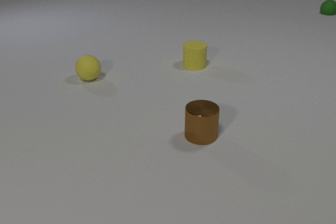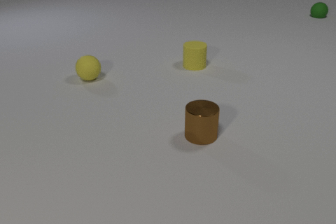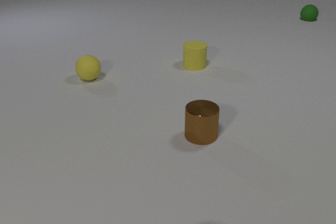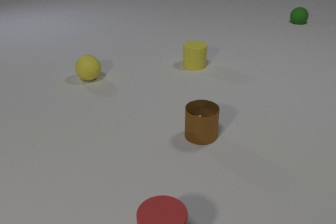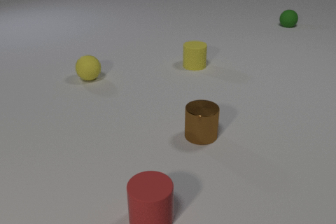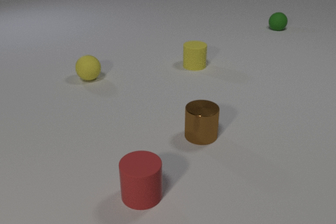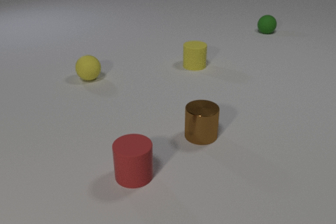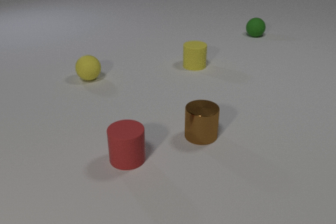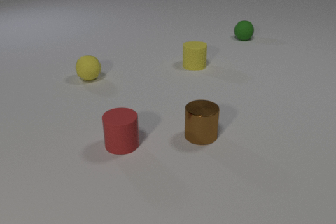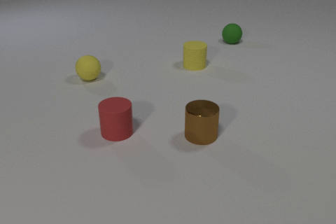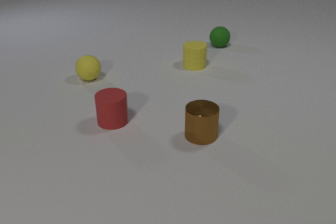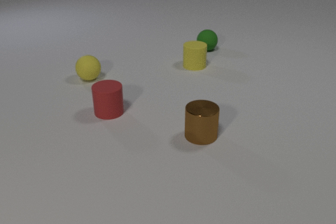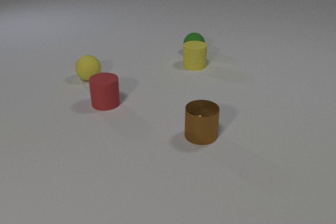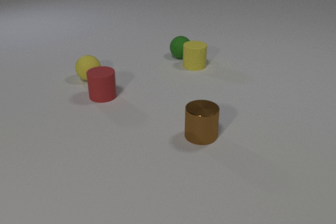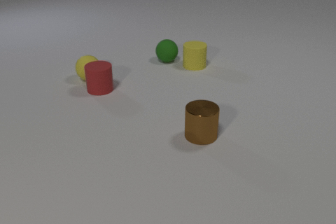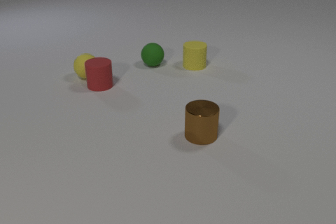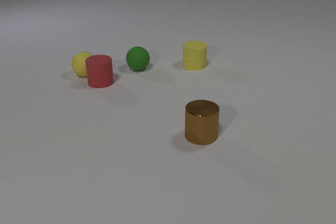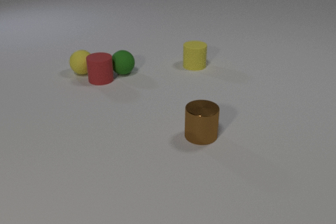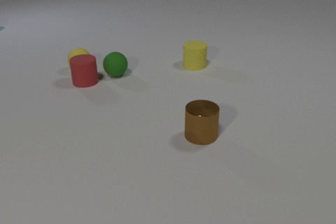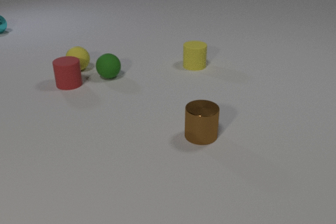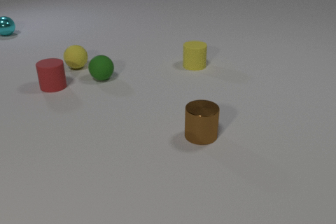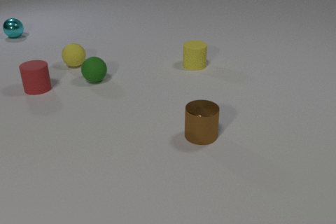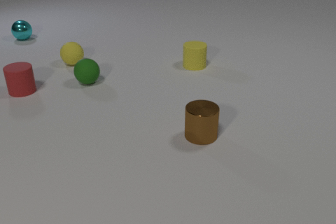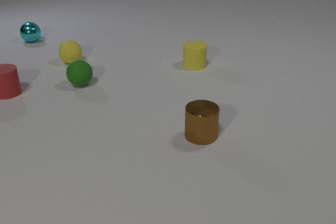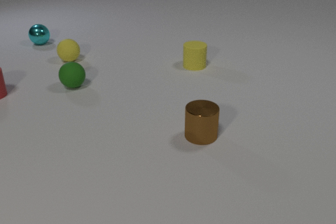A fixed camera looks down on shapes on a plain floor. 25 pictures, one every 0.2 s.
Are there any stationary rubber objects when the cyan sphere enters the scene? yes.
What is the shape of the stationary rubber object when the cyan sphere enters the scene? cylinder.
What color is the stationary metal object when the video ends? brown.
0.0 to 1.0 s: The red rubber cylinder comes in at the bottom edge, slides away from the camera. The green rubber sphere rolls toward the camera and to the left.
1.0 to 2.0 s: The red rubber cylinder slides away from the camera. The green rubber sphere rolls toward the camera and to the left.
2.0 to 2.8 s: The red rubber cylinder slides away from the camera. The green rubber sphere rolls to the left and toward the camera.
2.8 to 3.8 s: The red rubber cylinder slides to the left and away from the camera. The yellow rubber sphere rolls away from the camera. The cyan metal sphere comes in at the left edge, rolls toward the camera and to the right. The green rubber sphere rolls to the left and toward the camera. The red rubber cylinder and the yellow rubber sphere collide. The red rubber cylinder and the green rubber sphere collide.
3.8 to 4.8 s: The red rubber cylinder slides to the left. The yellow rubber sphere rolls away from the camera. The cyan metal sphere rolls toward the camera and to the right. The green rubber sphere rolls to the left and toward the camera.
